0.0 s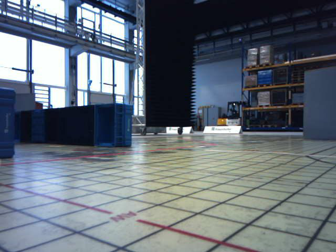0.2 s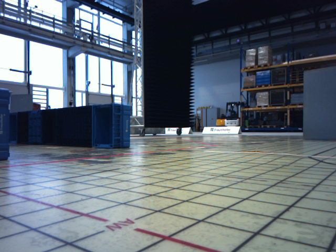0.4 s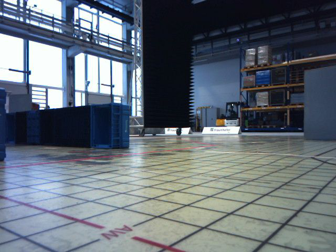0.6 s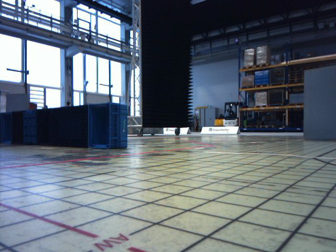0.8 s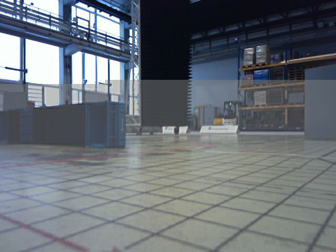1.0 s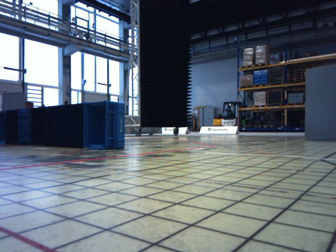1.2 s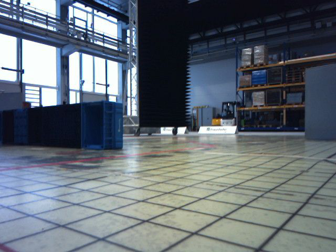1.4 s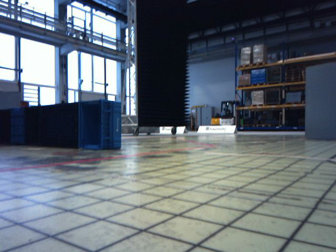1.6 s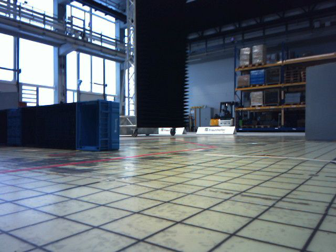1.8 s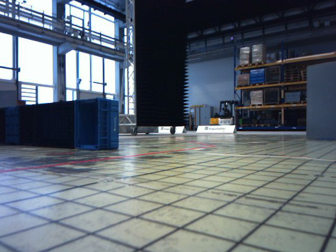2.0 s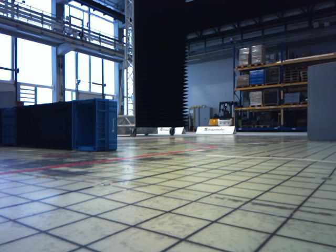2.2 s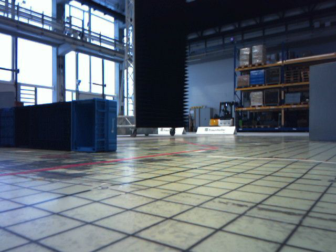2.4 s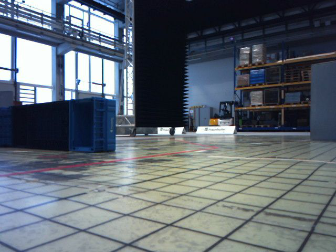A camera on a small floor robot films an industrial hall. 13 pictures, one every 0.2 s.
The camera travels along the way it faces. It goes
forward.
0.0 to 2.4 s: The camera travels forward, about 0.5 m, so what stands in front looms larger.
The film runs forward here.
